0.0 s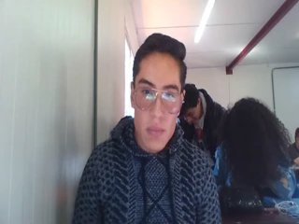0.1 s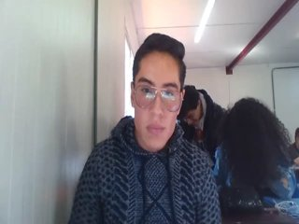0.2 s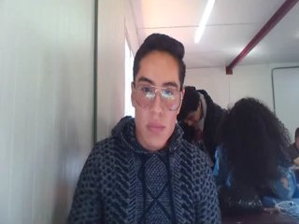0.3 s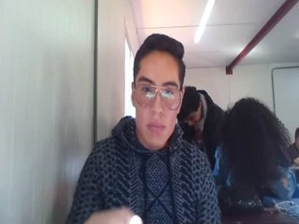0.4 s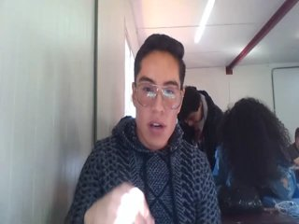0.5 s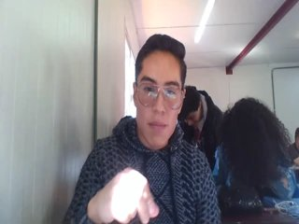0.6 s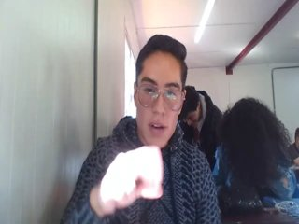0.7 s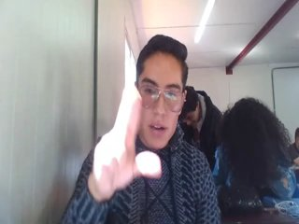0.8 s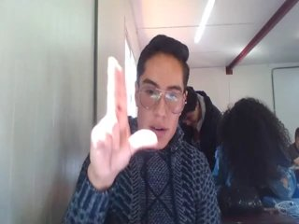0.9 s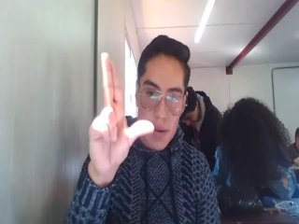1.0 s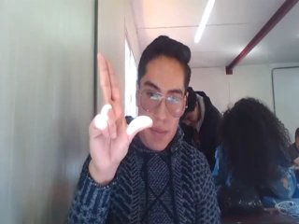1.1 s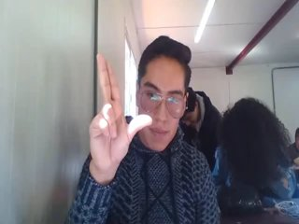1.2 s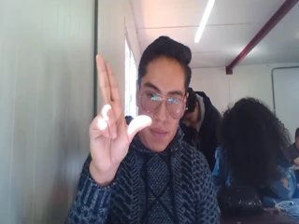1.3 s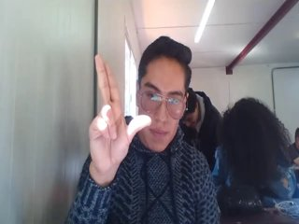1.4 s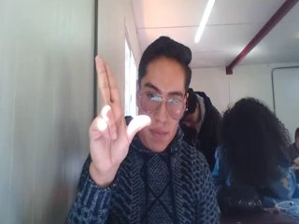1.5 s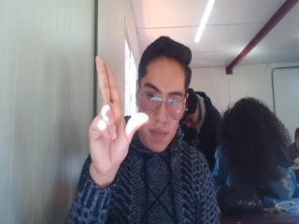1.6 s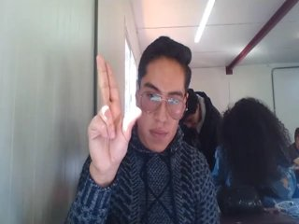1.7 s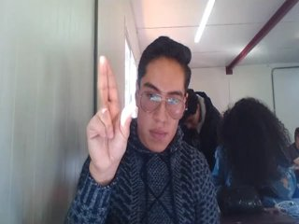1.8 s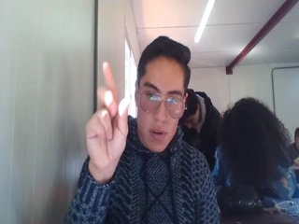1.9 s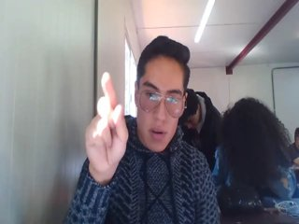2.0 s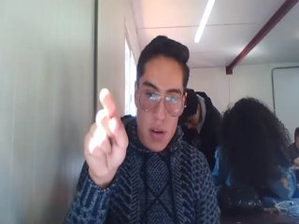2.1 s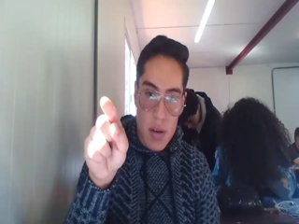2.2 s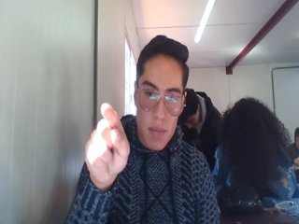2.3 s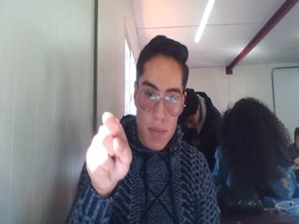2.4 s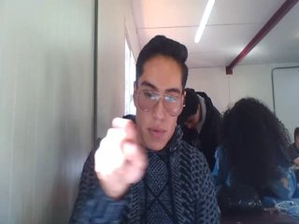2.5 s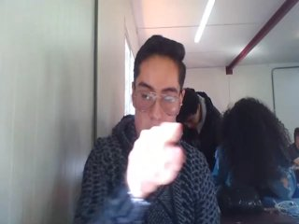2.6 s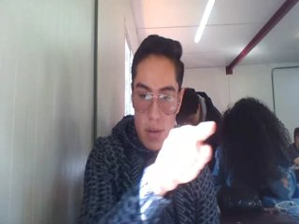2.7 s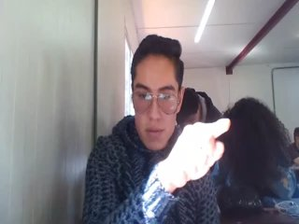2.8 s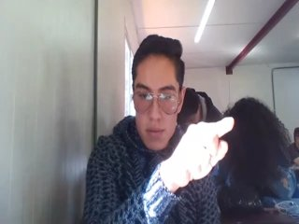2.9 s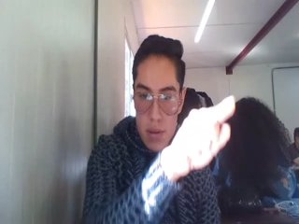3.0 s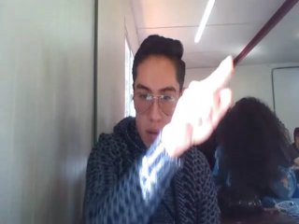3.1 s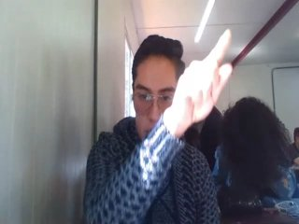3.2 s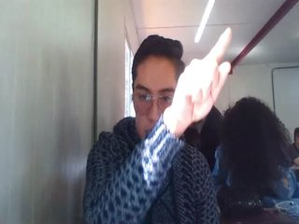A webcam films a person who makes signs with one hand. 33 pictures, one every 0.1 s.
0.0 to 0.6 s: Non-gesture.
0.7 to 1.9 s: Zoom in.
2.0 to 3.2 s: Pointing with one finger.
